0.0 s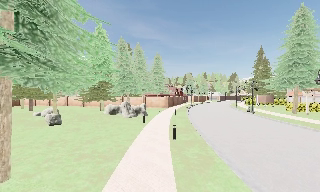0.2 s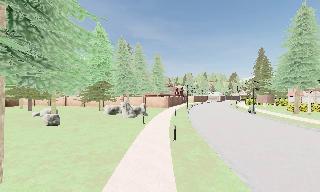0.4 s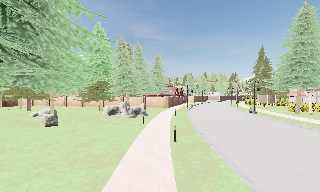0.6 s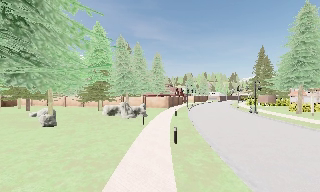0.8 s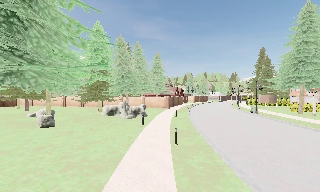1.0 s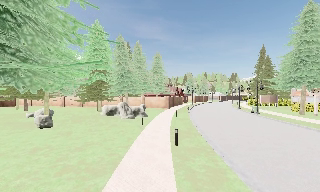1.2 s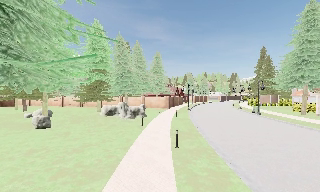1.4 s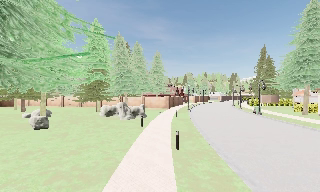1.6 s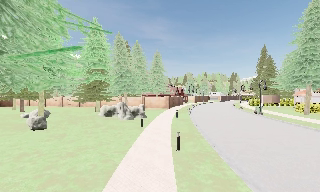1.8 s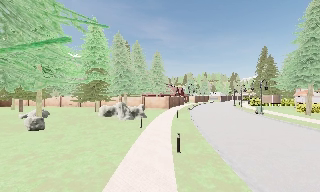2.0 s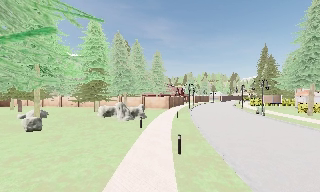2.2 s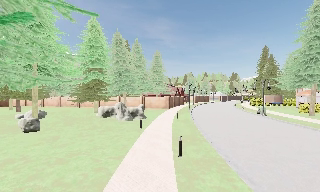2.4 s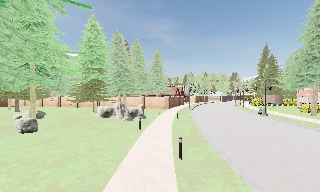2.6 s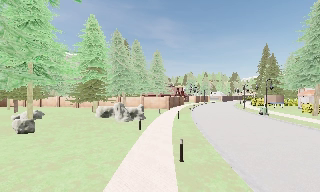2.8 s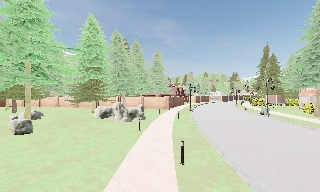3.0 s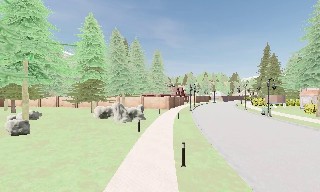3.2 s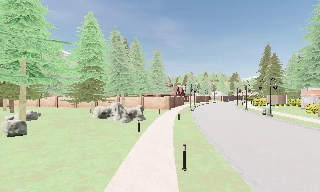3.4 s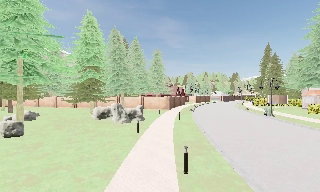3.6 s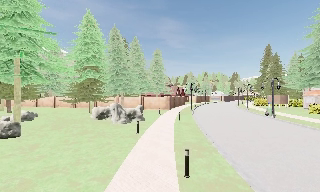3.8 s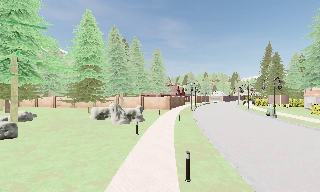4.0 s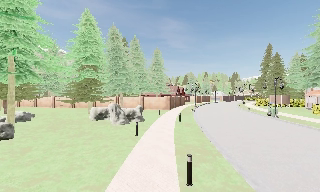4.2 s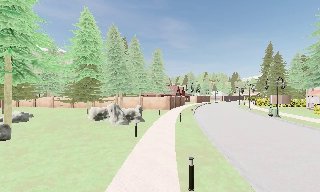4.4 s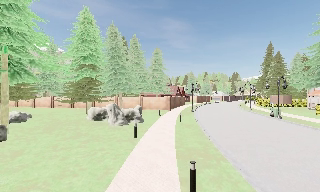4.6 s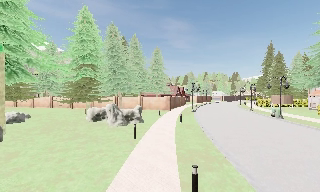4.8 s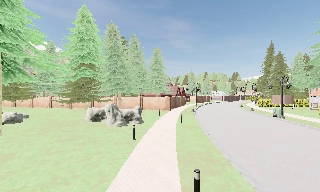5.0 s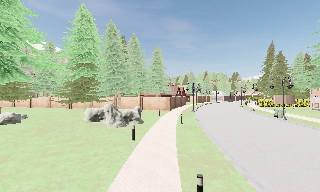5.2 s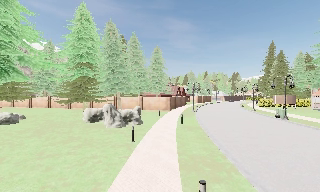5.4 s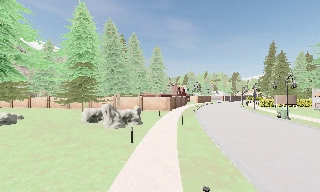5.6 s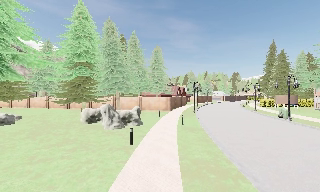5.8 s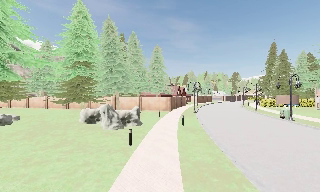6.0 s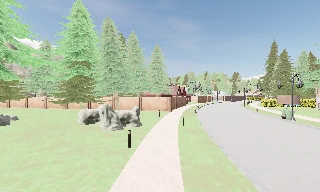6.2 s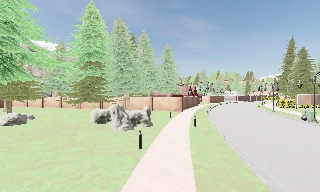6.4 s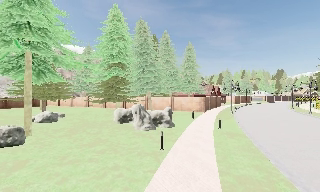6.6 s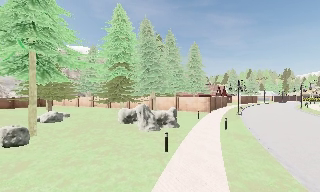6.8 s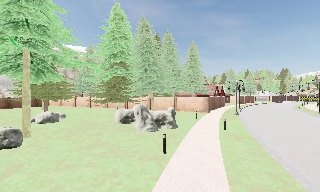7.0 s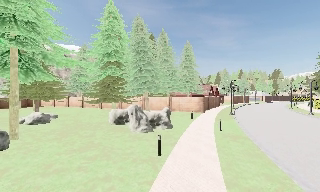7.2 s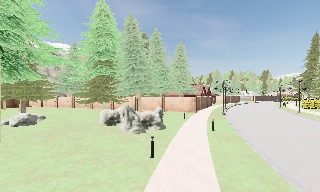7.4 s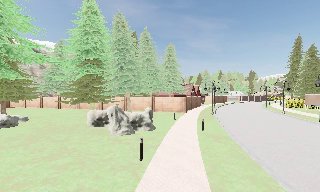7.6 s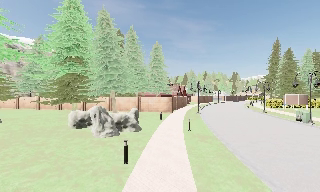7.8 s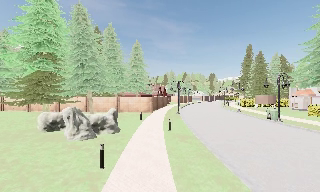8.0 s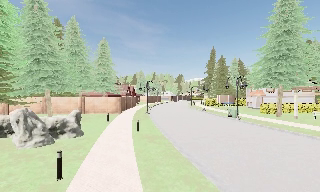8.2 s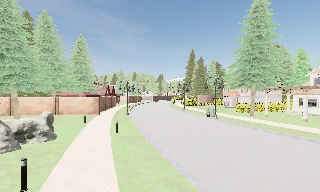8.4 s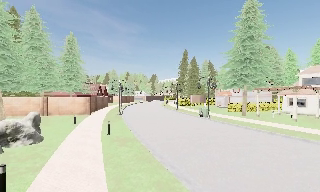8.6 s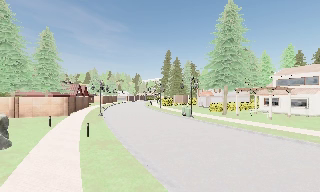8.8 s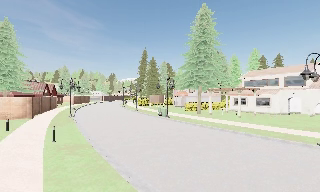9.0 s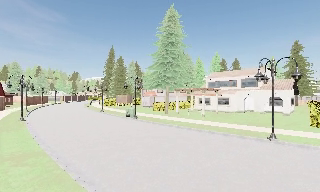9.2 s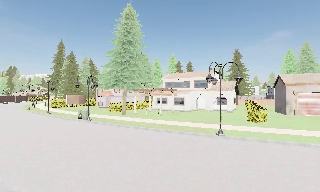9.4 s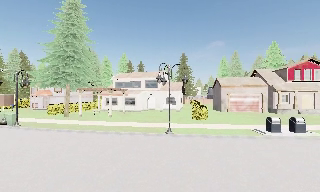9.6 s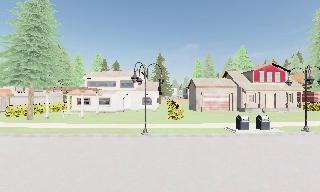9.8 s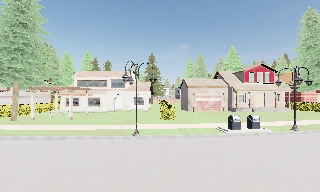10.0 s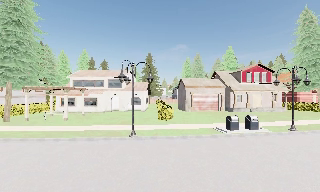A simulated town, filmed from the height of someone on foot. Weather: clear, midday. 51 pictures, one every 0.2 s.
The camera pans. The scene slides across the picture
to the left.
The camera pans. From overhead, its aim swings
clockwise.
0.0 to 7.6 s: The camera travels forward, about 9 m, so what stands in front looms larger.
7.6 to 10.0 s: The camera swings to its right by about 95 degrees, and the scene slides to the left. It travels forward, about 3 m.
The film runs forward here.
